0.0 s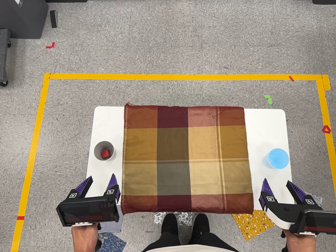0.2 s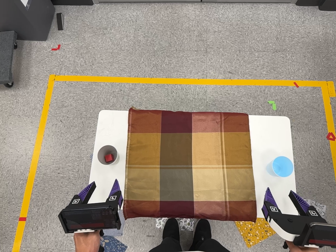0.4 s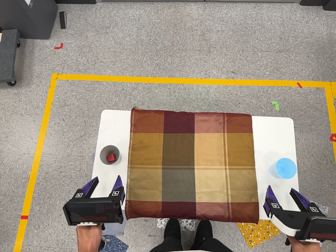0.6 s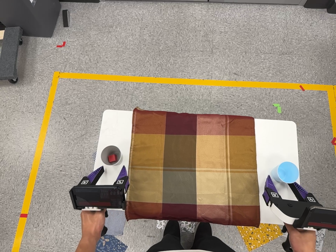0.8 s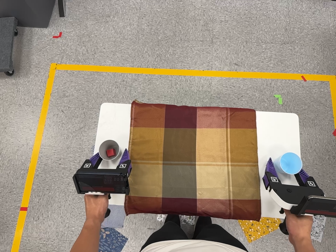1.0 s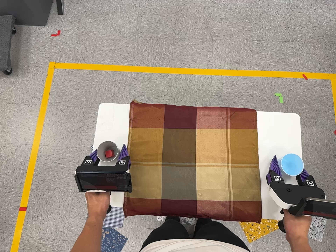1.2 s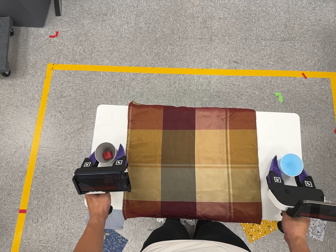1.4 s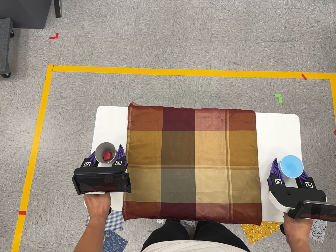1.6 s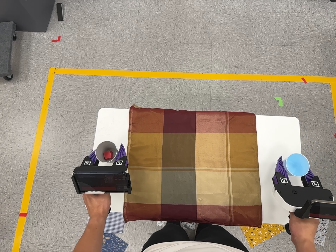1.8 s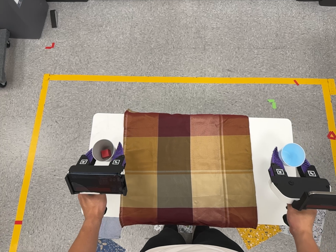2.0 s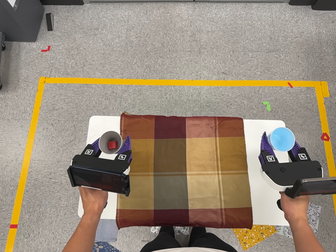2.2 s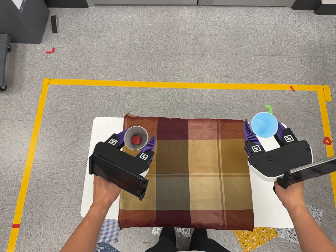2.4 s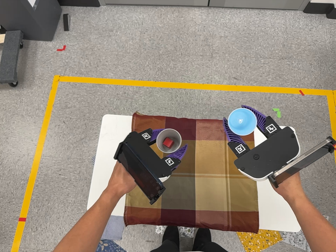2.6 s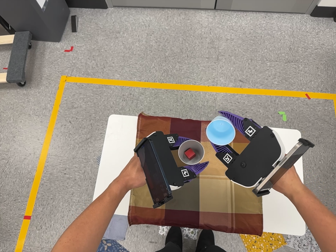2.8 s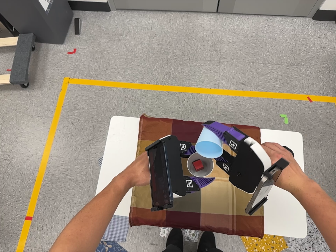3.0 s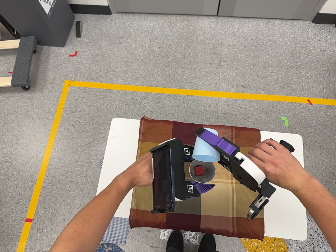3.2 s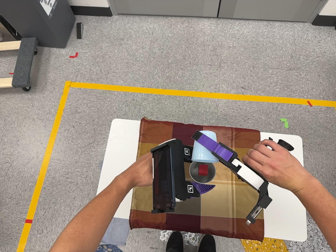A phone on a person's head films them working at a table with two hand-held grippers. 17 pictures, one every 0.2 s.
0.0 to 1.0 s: The camera travels forward and toward the top of its view, about 6 cm, so what stands in front looms larger.
1.0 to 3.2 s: The camera travels backward, about 7 cm, so what stands in front gets smaller.
The film runs backward here.
